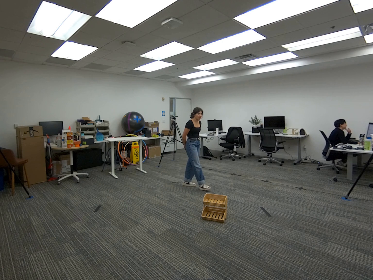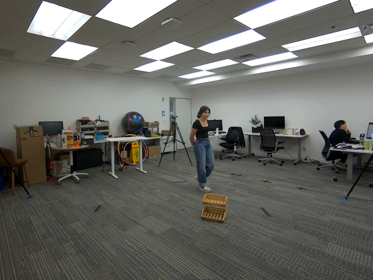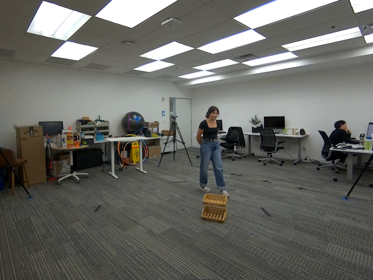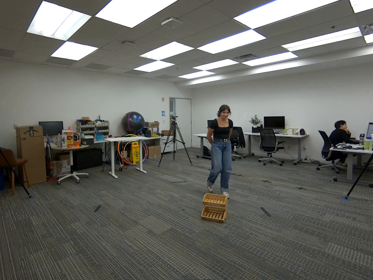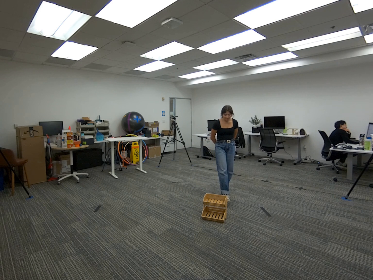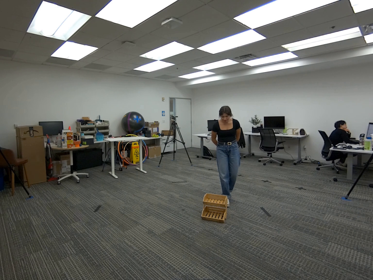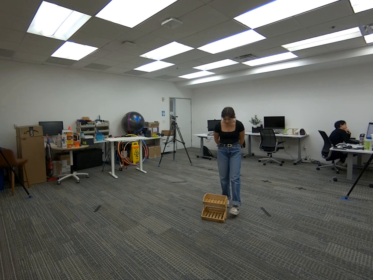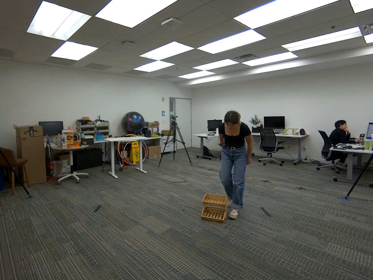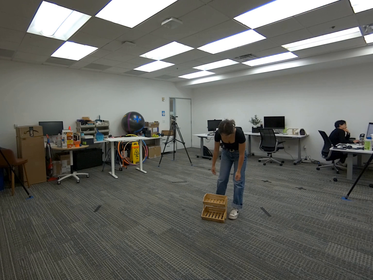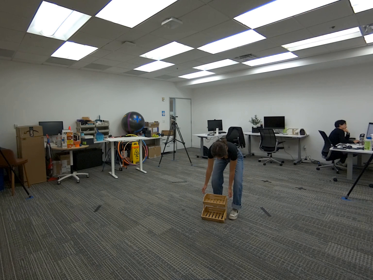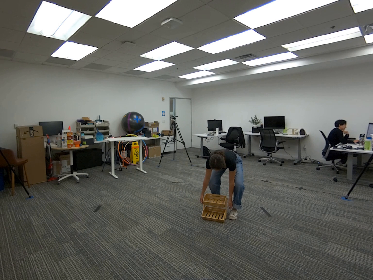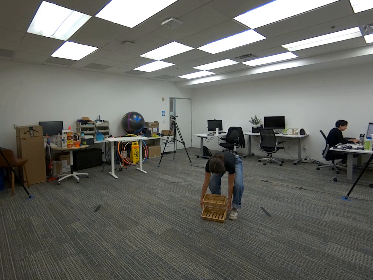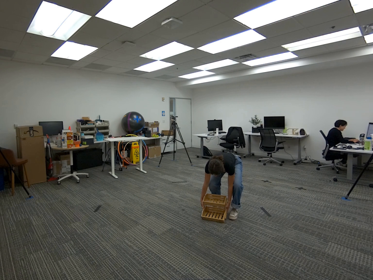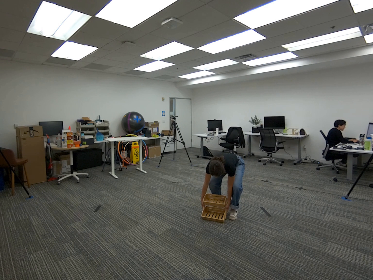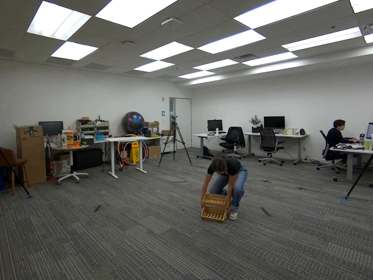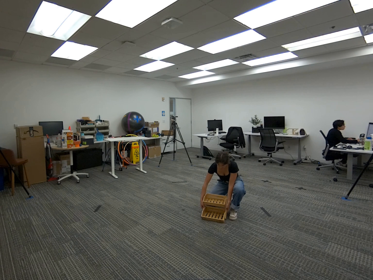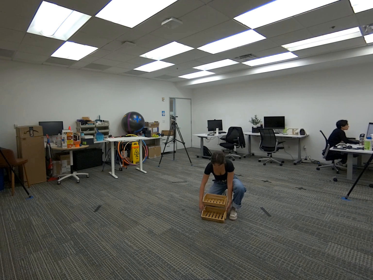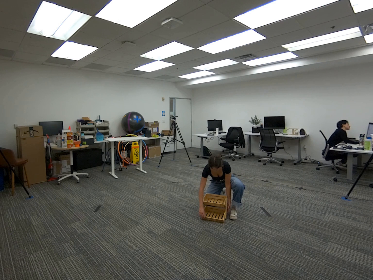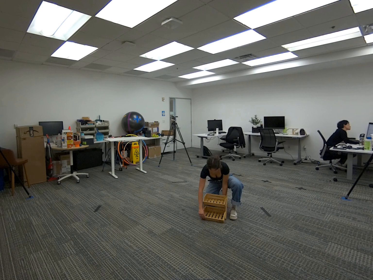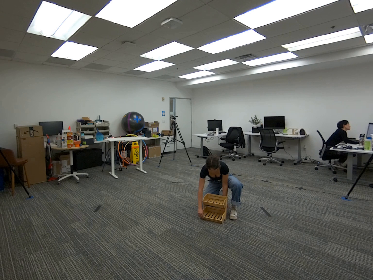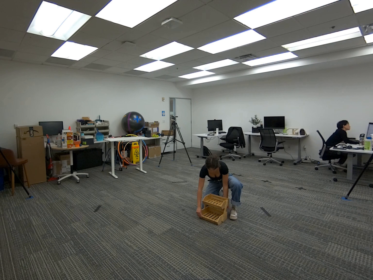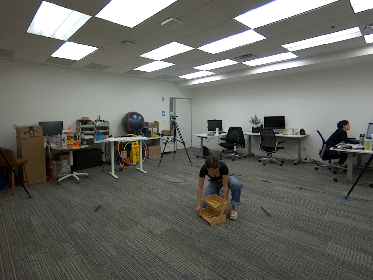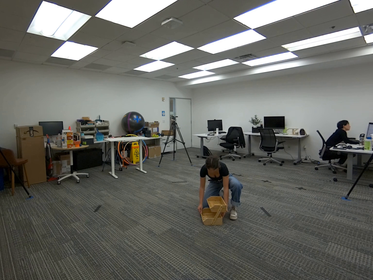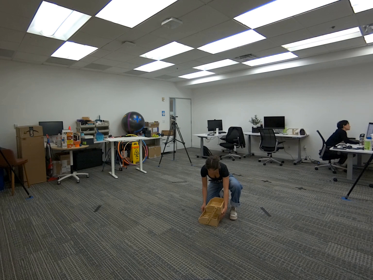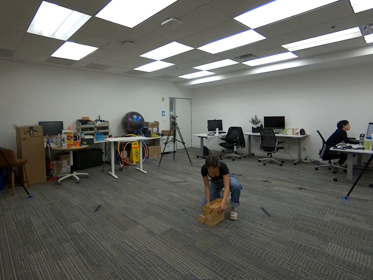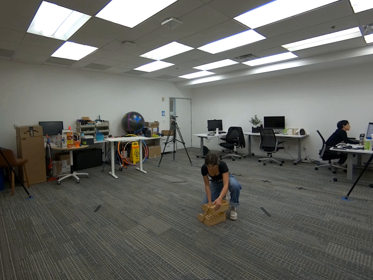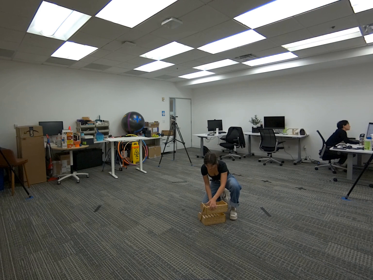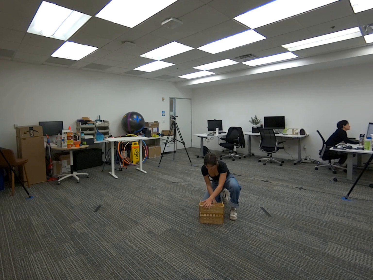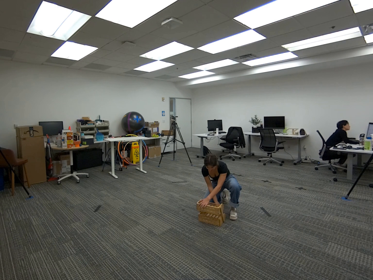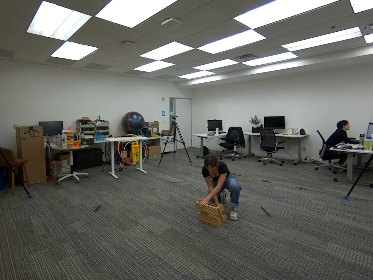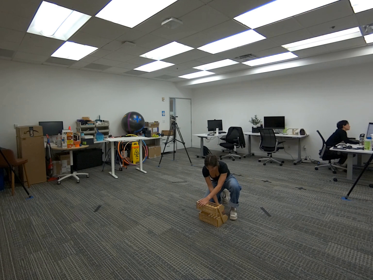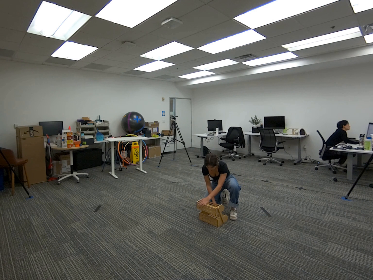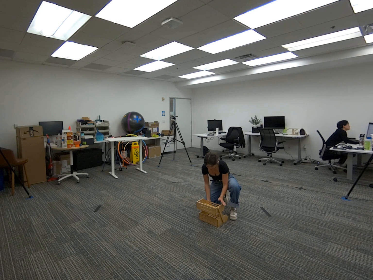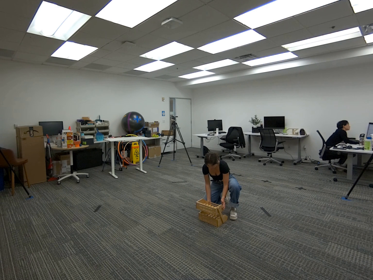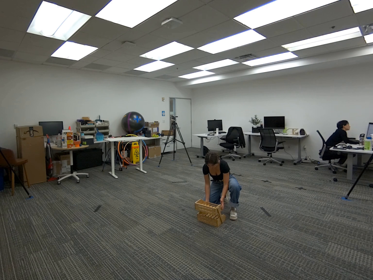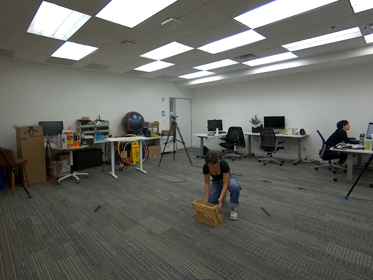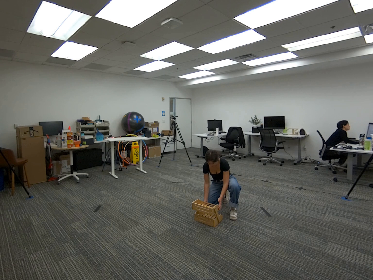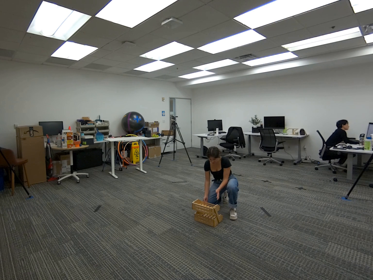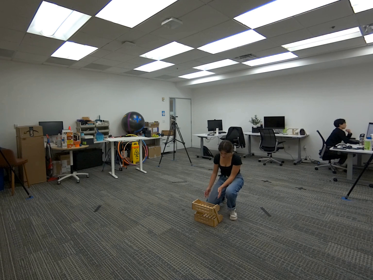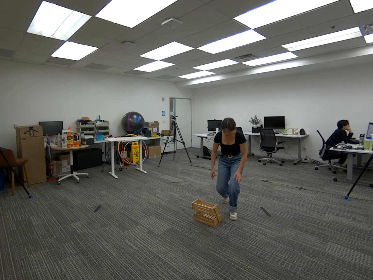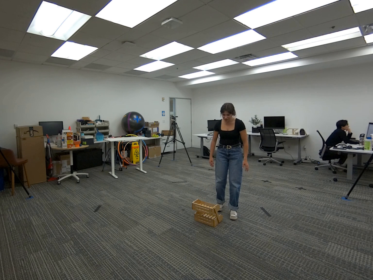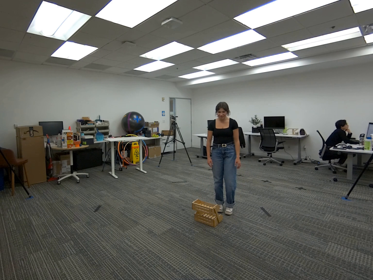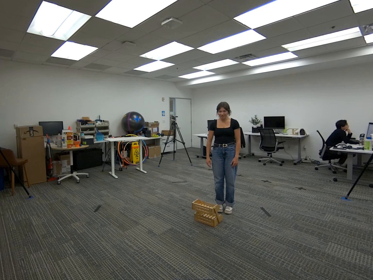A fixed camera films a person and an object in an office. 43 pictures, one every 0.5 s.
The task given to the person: Walk over to the wooden crate and rotate the wooden crate 180°.
